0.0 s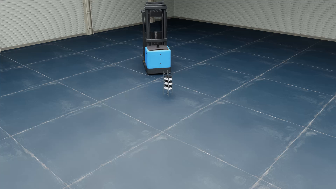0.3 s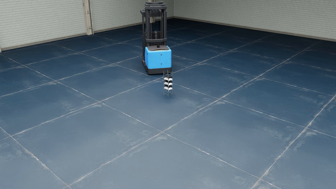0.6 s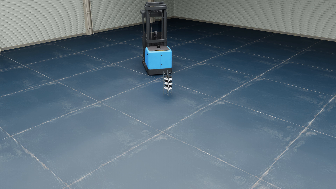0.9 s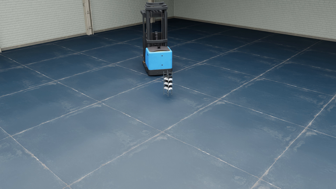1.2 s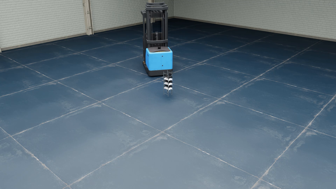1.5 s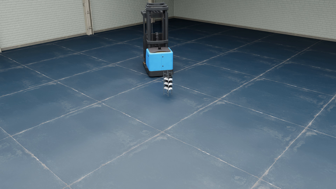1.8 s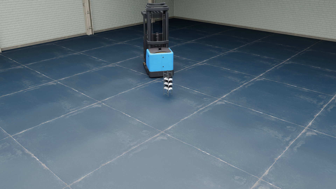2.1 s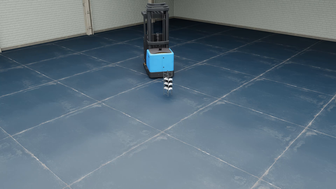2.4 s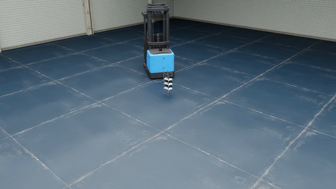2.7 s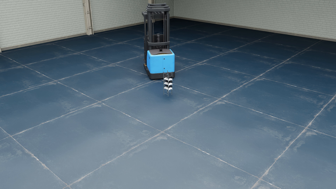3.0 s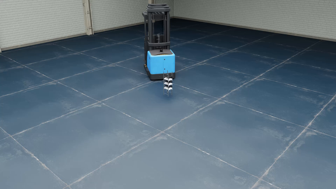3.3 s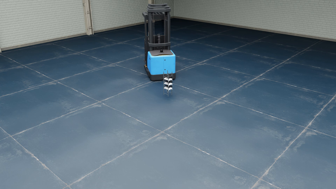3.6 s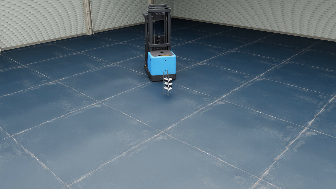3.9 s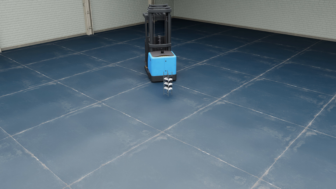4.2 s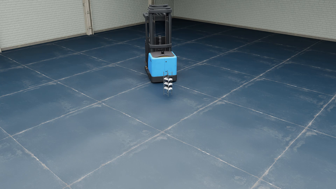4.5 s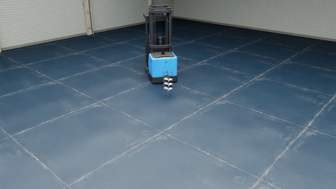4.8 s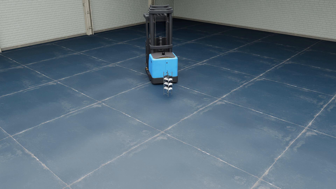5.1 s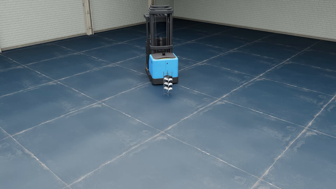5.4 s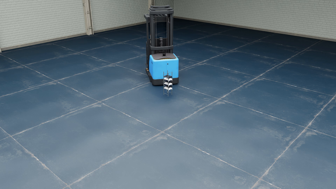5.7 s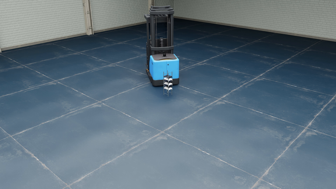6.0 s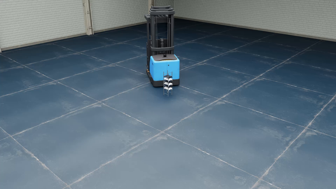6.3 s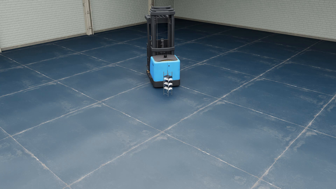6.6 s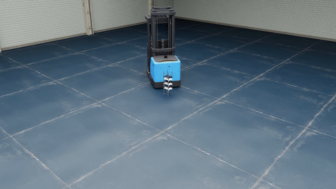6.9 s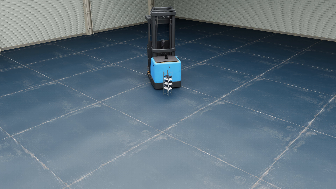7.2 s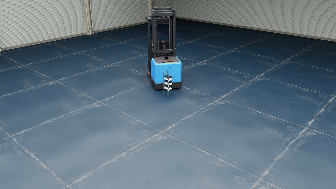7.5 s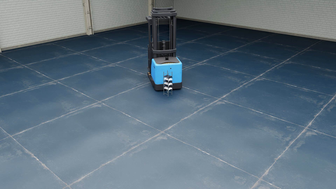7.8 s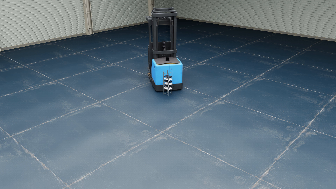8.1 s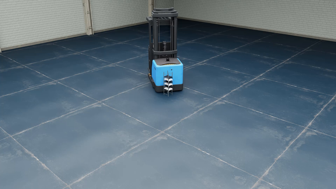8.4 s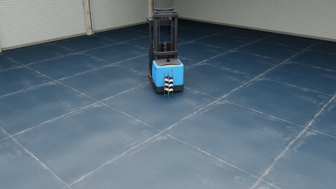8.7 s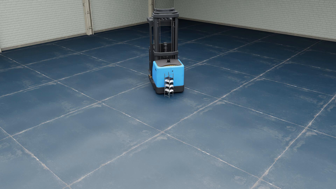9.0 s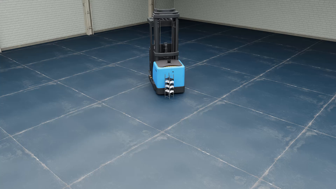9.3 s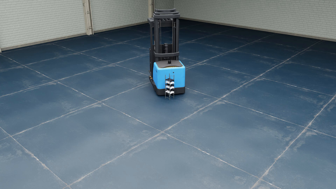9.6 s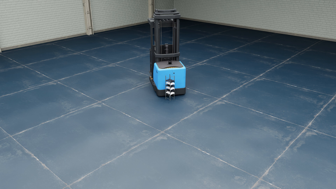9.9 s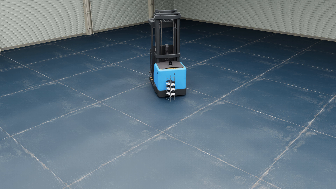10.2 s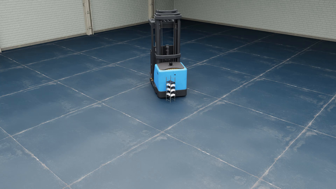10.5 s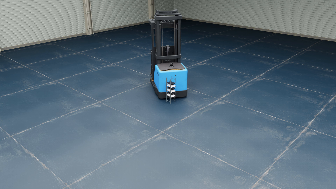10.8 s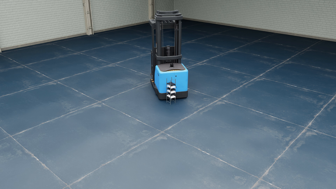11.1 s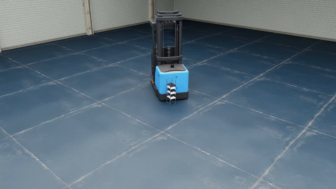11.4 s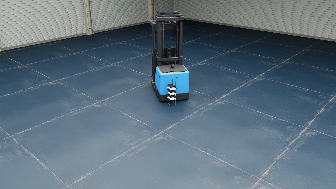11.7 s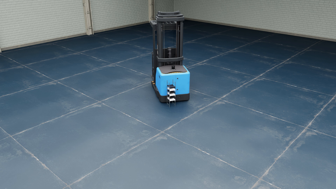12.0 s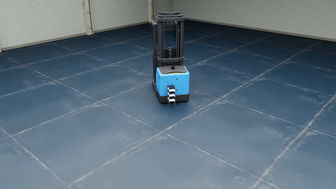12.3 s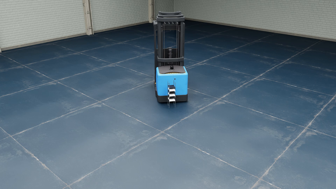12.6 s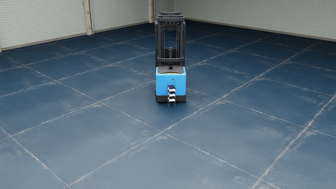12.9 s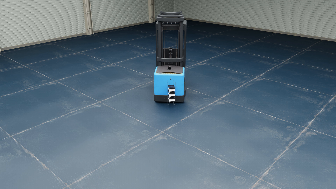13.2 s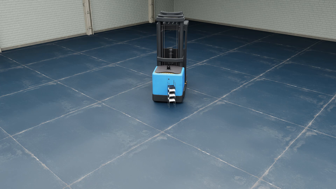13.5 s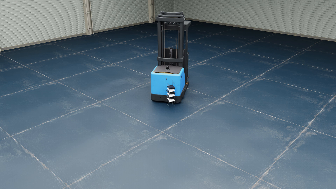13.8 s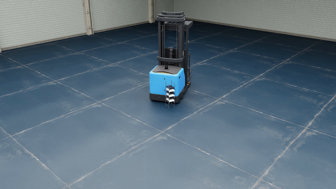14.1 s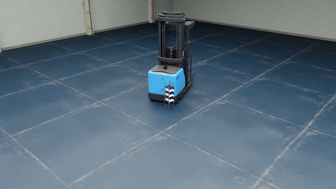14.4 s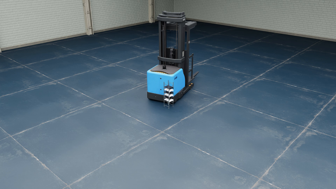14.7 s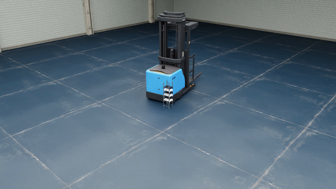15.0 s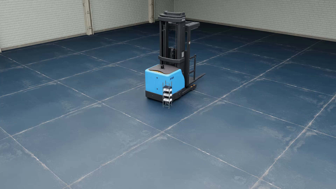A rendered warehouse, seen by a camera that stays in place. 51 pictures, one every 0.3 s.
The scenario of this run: A forklift runs into an object in its way.
